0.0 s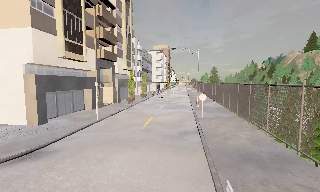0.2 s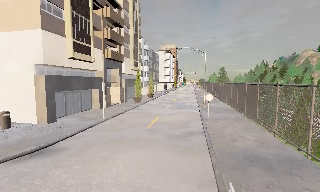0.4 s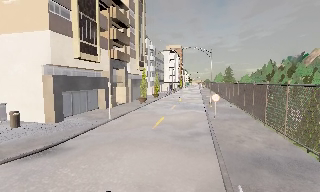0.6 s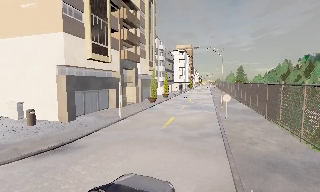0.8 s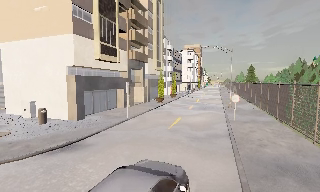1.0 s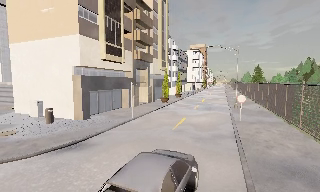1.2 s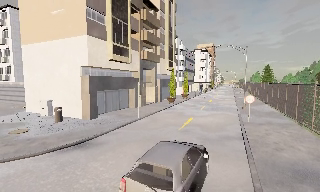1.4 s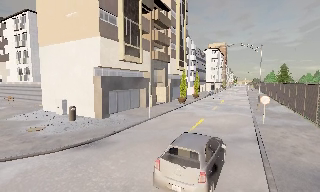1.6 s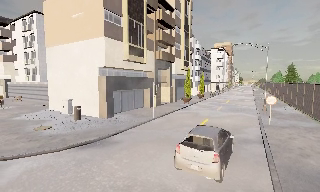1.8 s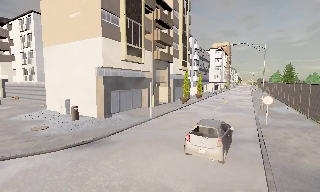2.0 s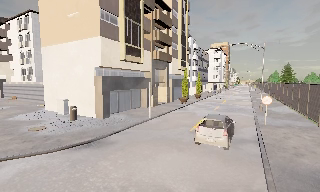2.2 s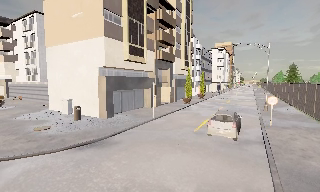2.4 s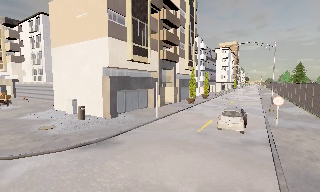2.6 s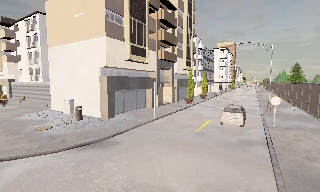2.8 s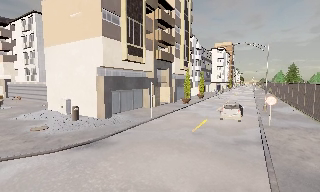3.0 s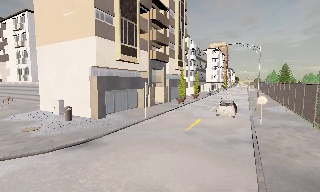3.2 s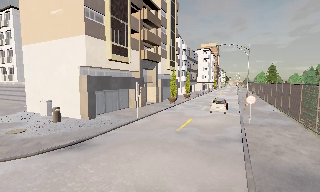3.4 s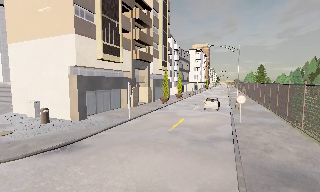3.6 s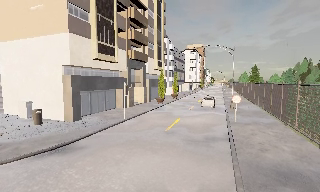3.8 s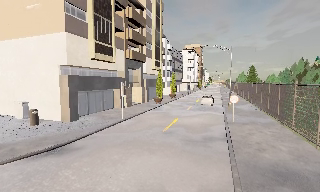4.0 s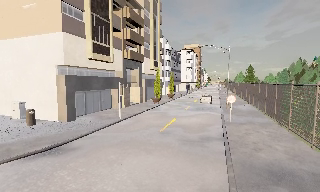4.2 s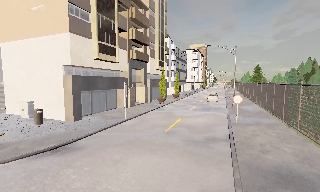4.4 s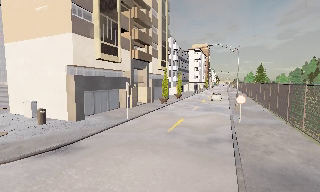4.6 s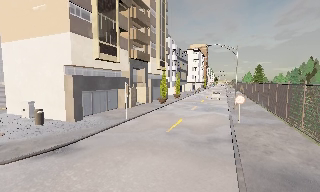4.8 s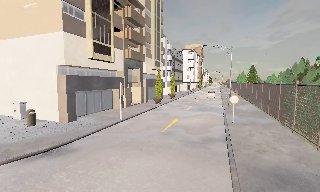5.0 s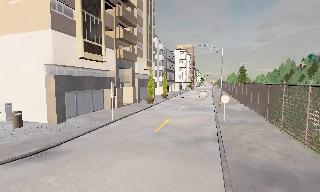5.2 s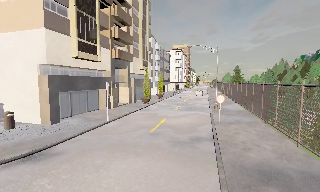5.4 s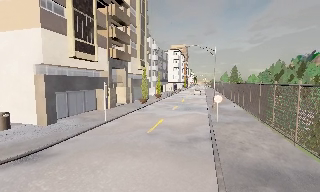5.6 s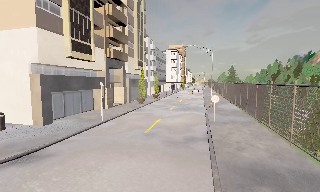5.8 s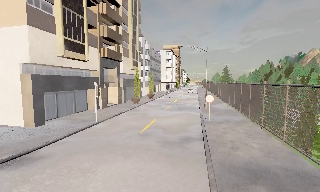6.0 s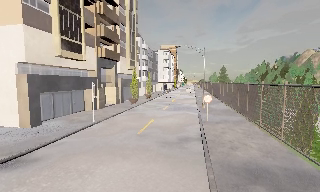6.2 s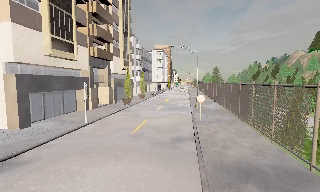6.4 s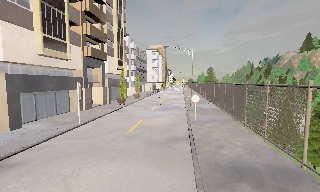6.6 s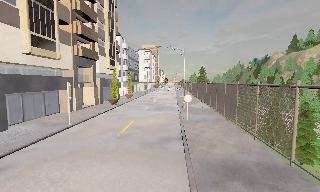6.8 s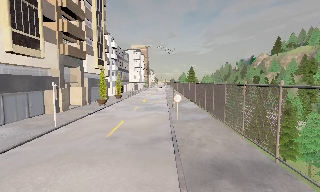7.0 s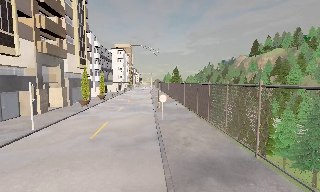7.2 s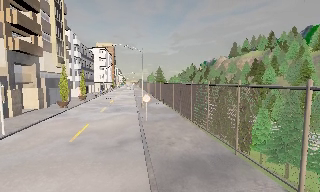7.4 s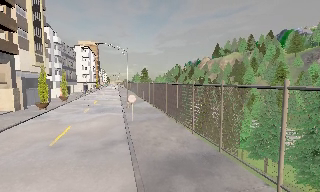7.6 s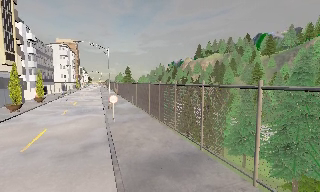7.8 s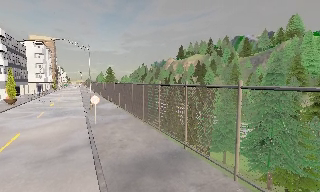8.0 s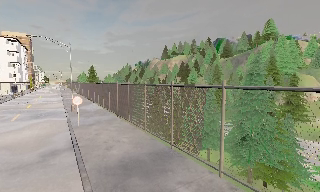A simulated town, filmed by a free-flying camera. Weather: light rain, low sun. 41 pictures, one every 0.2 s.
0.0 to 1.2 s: The camera pans to its left, which is counterclockwise from overhead, by about 15 degrees.
1.2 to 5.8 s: The camera swings to its right by about 10 degrees, and the scene slides to the left. It travels forward and to its right, about 1 m, so what stands in front looms larger.
5.8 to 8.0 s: The camera pans to its right, which is clockwise from overhead, by about 45 degrees.
The film runs forward here.
